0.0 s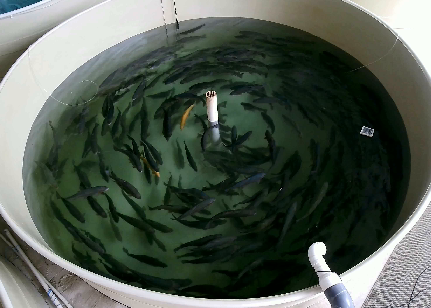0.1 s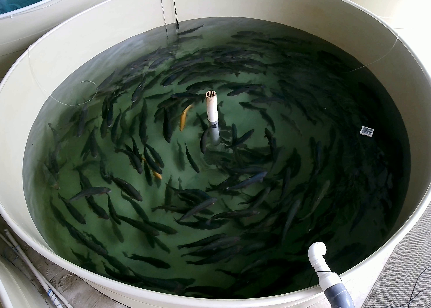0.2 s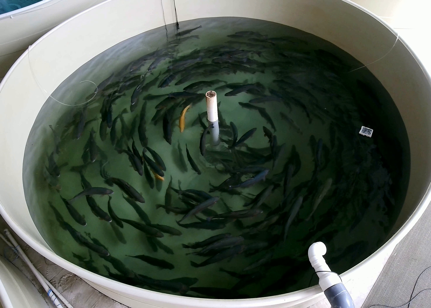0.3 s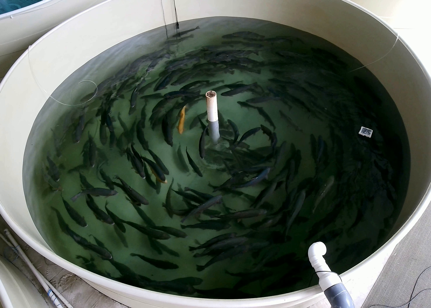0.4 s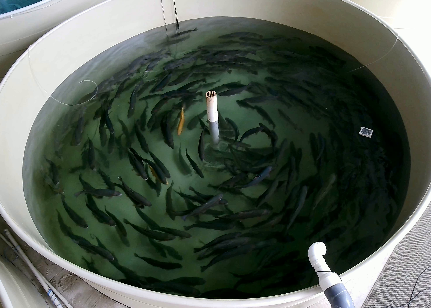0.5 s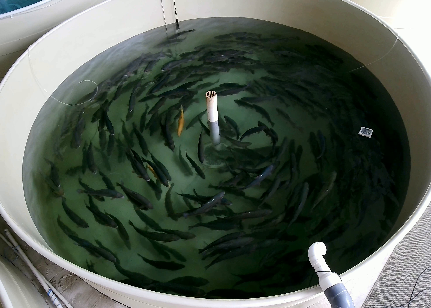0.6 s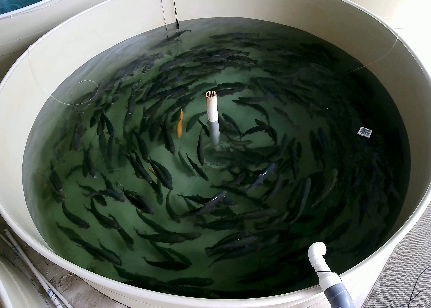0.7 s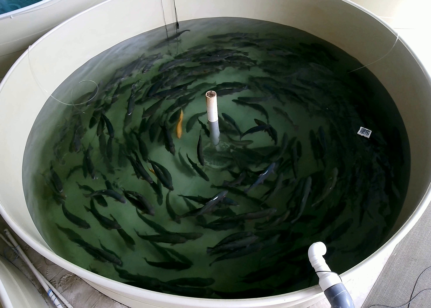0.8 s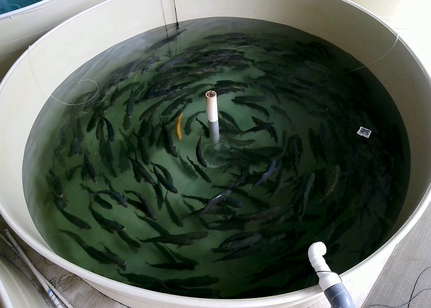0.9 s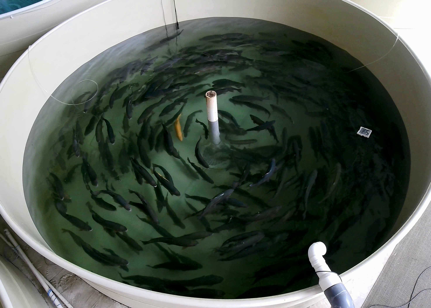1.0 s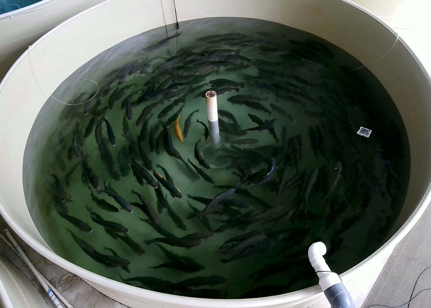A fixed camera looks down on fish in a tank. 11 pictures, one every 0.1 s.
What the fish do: Normal cruising.
